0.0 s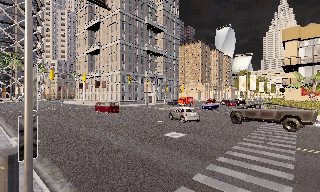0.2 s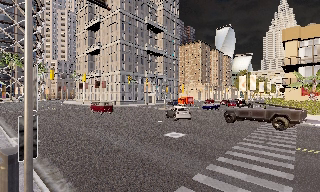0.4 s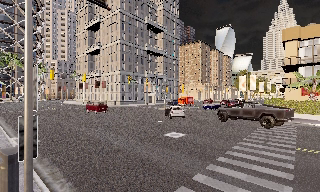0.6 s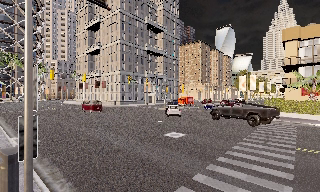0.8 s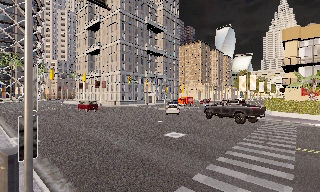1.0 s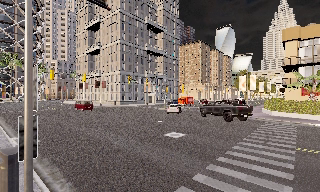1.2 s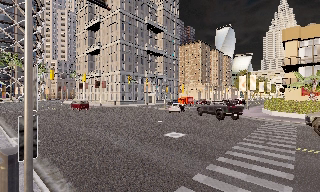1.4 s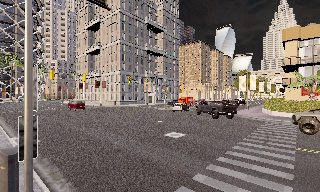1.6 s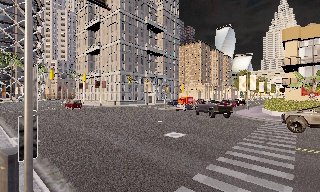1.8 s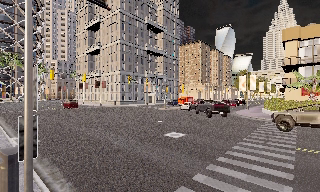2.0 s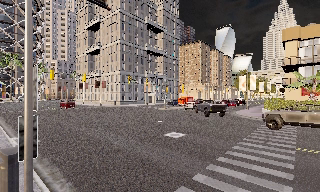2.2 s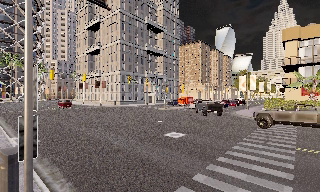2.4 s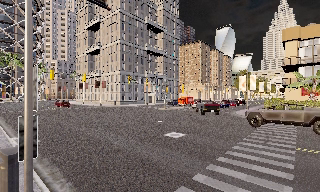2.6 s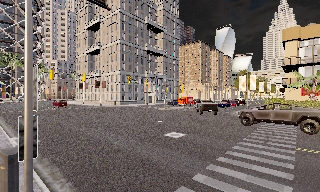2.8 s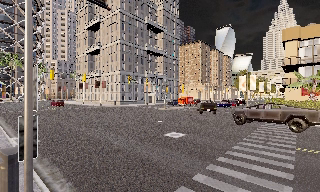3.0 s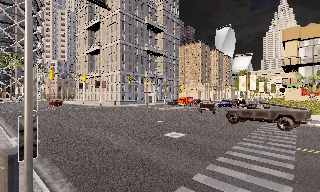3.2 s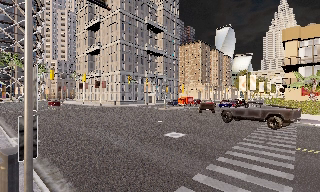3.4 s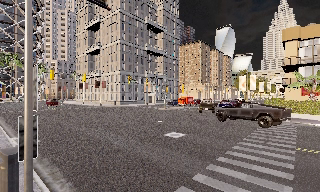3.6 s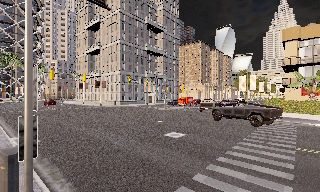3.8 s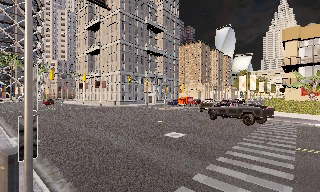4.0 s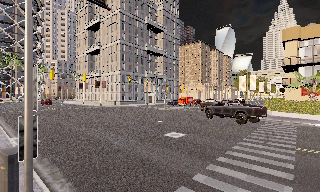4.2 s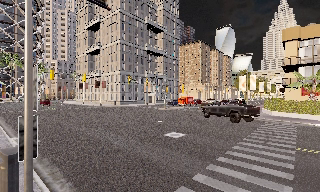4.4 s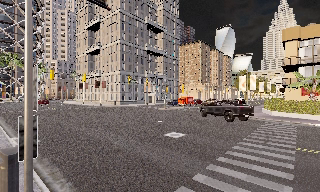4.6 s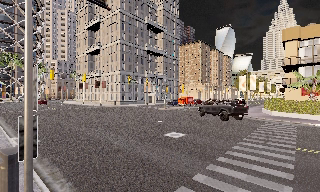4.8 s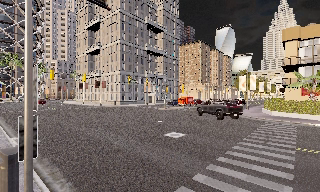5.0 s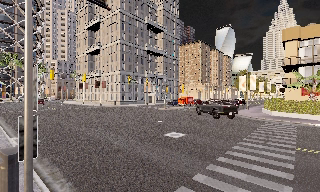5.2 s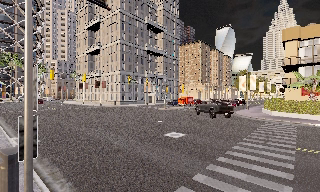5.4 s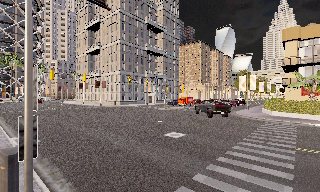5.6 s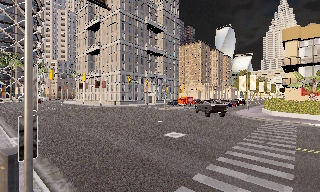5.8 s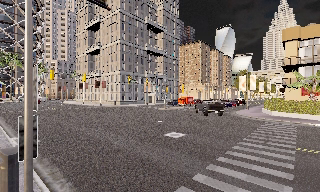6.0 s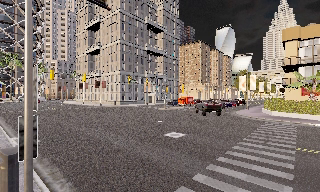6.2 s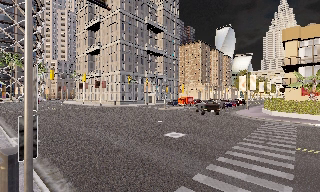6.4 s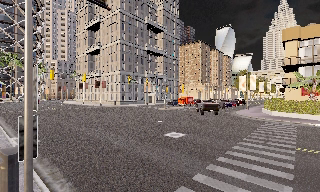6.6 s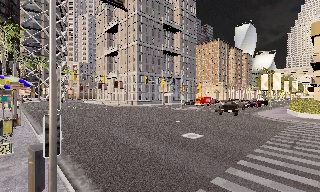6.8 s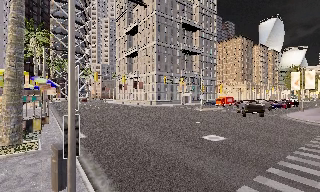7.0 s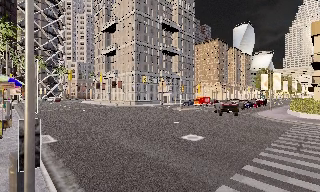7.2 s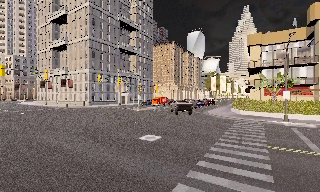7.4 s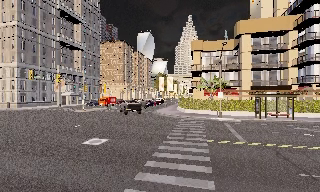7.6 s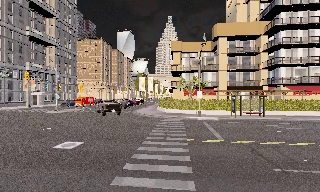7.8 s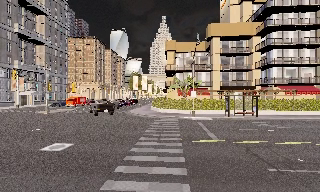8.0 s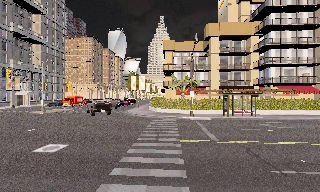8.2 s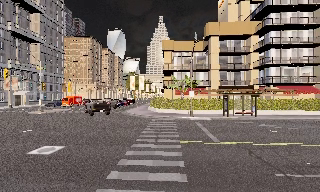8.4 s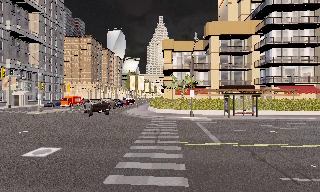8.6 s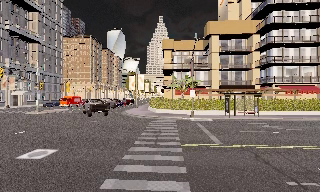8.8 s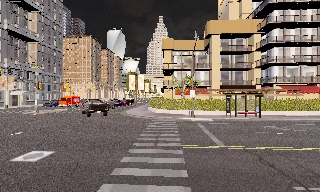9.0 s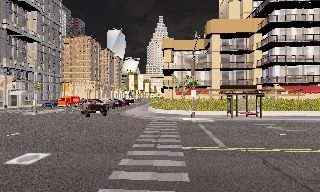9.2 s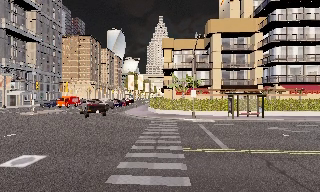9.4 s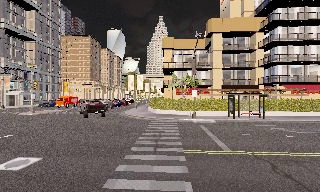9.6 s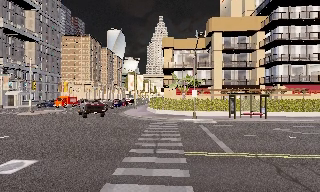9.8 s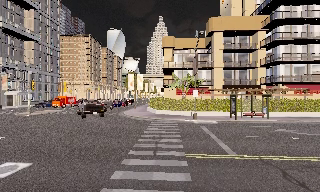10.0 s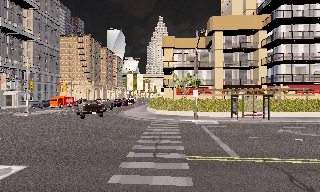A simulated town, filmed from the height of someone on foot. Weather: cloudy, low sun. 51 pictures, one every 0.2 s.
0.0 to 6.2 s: The camera keeps its place and its aim.
6.2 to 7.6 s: The scene slides to the left, as the camera pans about 35 degrees to its right. It travels forward, about 1.5 m. It gains speed.
7.6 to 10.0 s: The camera travels forward, about 3 m, so what stands in front looms larger.
The film runs forward here.
